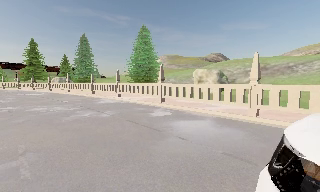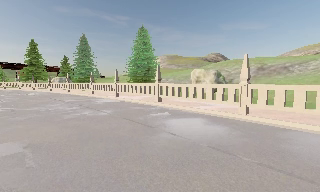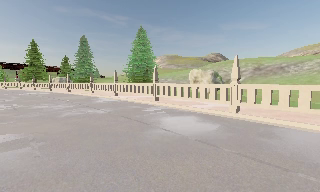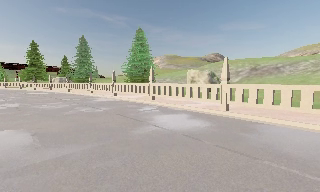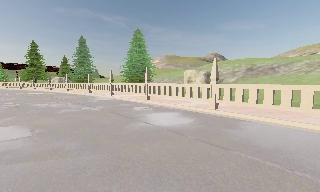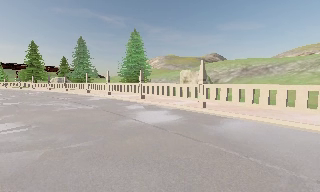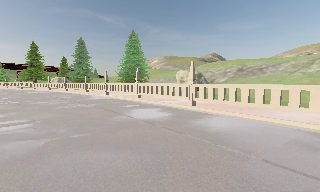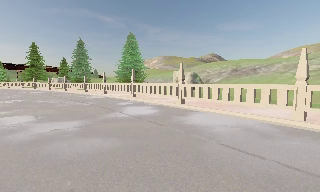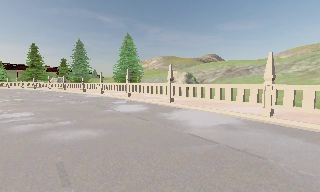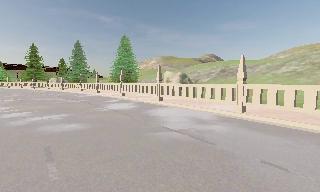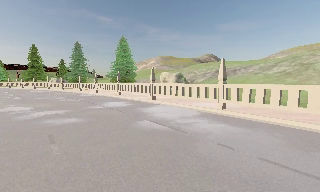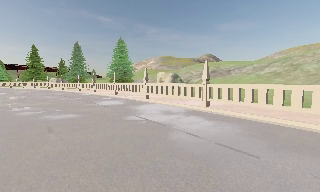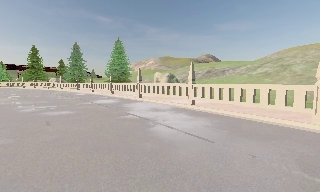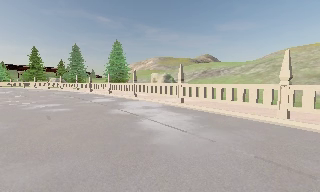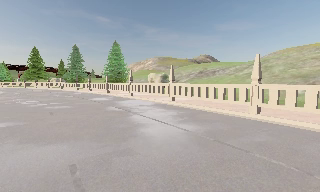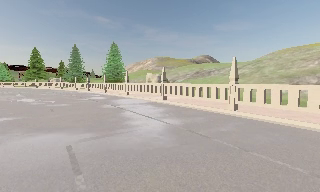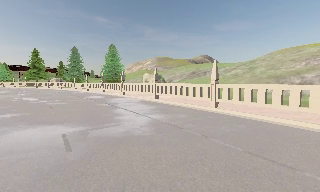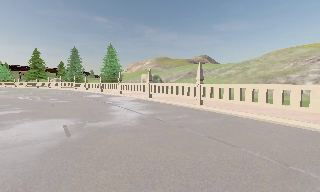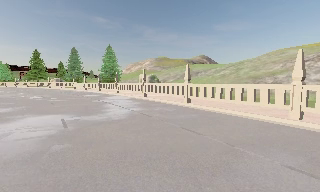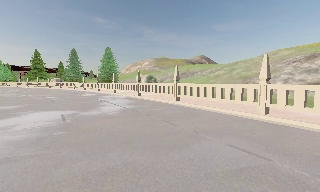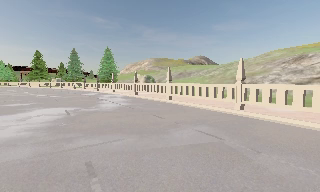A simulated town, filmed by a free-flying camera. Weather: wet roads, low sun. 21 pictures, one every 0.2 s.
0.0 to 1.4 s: The camera travels backward and to its right, about 5 m, so what stands in front gets smaller. It gains speed.
1.4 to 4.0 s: The camera travels backward and to its right, about 15 m, so what stands in front gets smaller.
The film runs backward here.
